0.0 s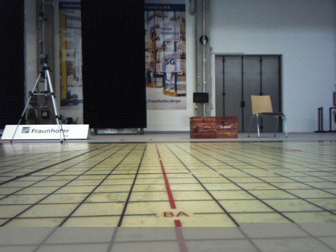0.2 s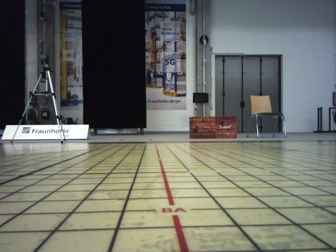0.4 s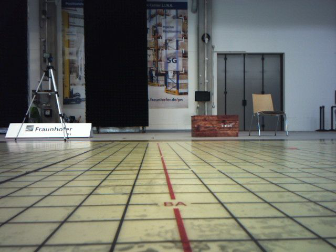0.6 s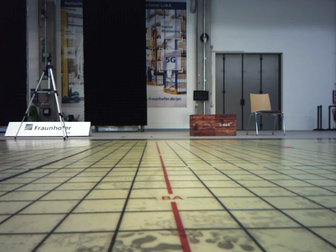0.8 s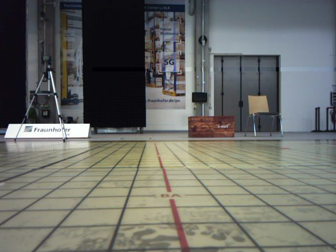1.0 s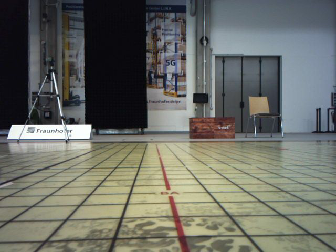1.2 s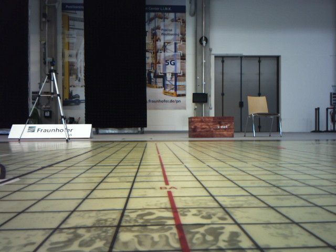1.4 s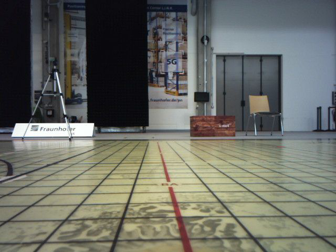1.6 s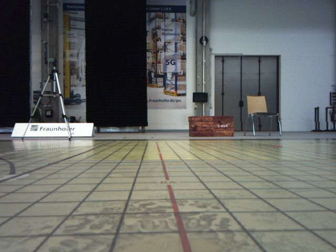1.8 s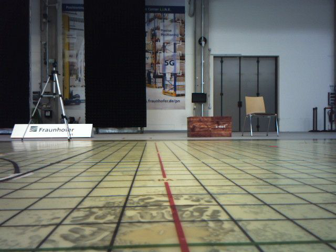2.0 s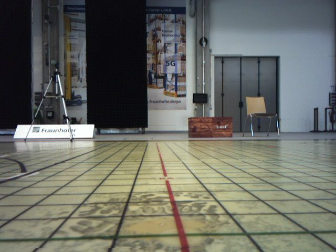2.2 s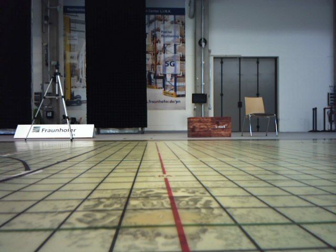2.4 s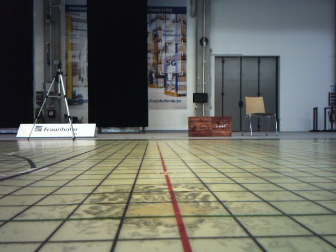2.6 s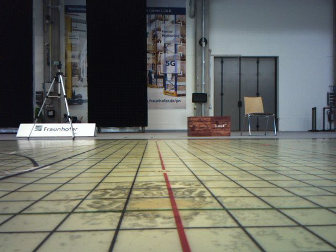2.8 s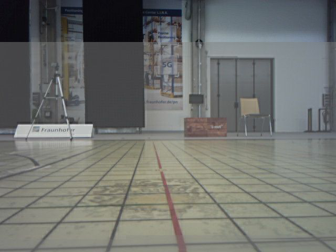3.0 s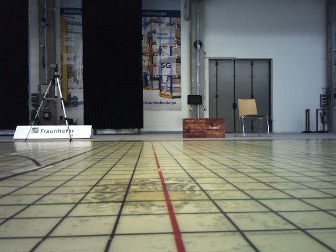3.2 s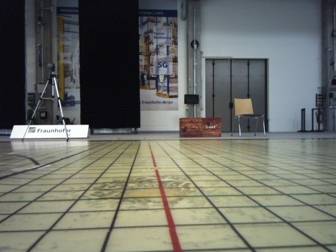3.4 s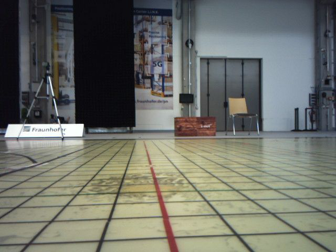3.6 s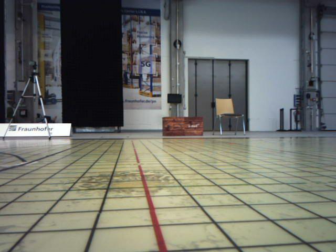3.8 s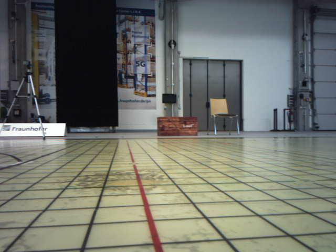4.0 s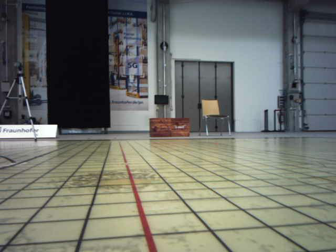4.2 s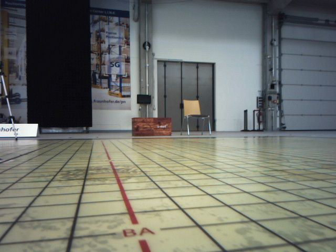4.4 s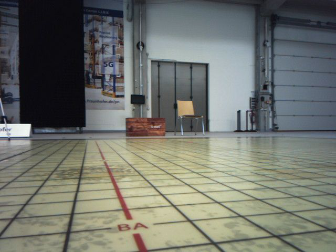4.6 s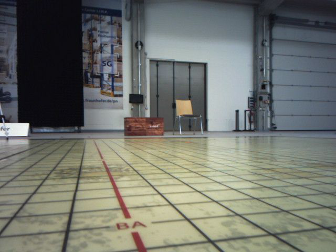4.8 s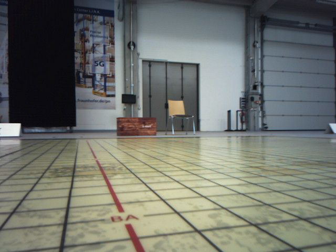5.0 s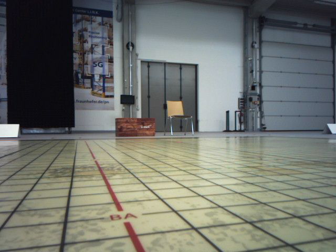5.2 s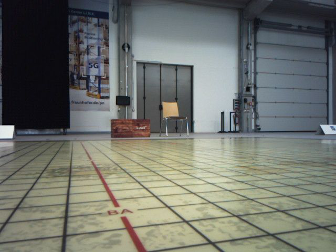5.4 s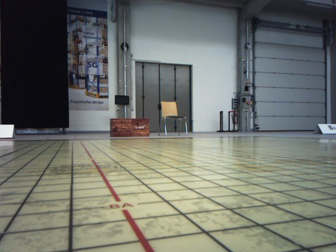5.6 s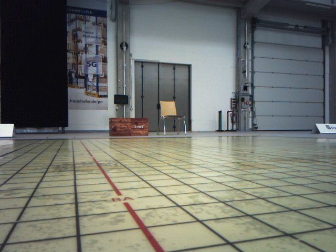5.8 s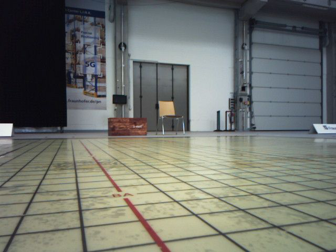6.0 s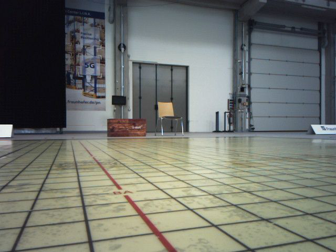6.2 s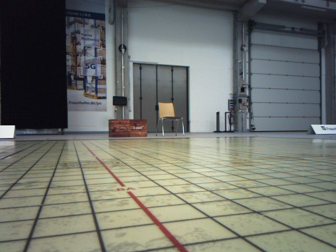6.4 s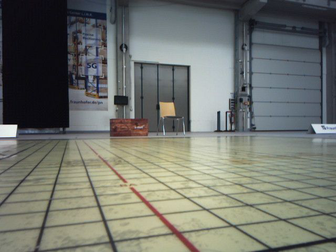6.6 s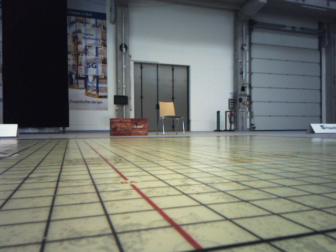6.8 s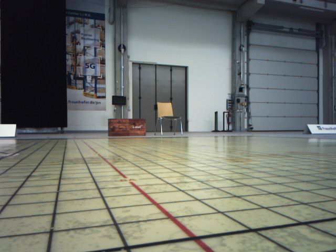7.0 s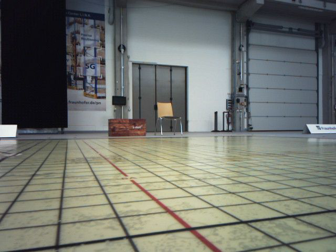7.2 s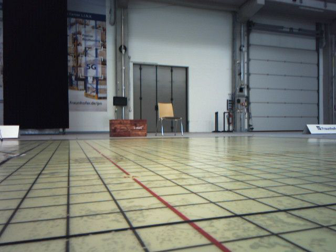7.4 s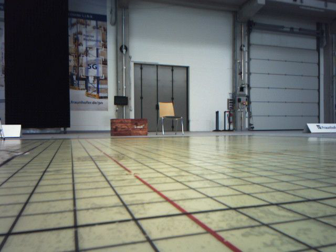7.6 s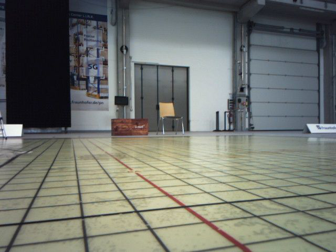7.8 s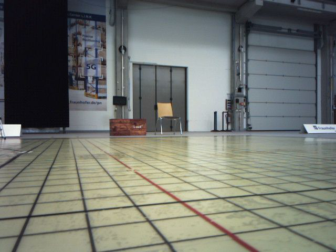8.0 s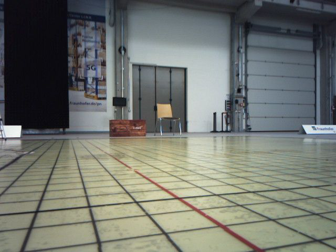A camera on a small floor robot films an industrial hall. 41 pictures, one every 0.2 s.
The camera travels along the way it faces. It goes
backward.
0.0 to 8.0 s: The camera pans to its right, which is clockwise from overhead, by about 15 degrees. It travels backward, about 1.6 m, so what stands in front gets smaller.
The film runs backward here.
